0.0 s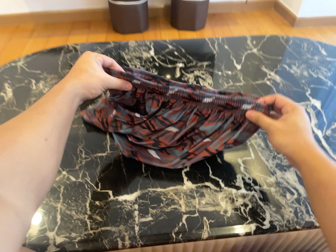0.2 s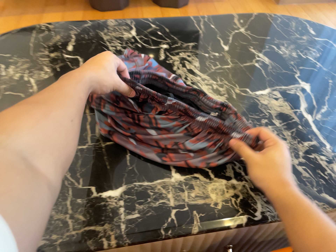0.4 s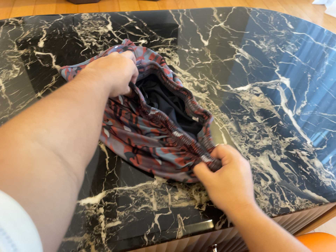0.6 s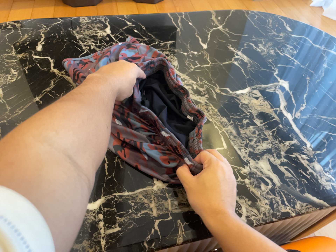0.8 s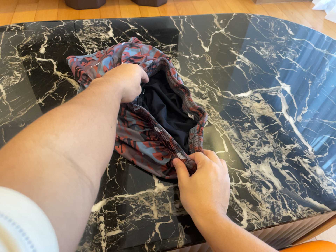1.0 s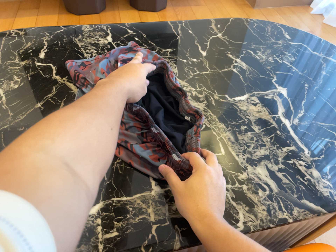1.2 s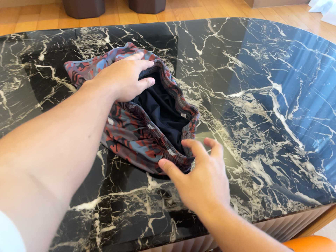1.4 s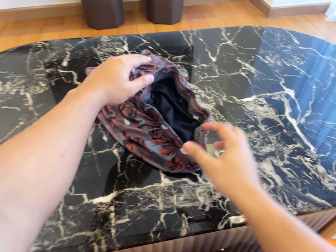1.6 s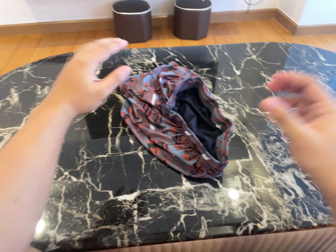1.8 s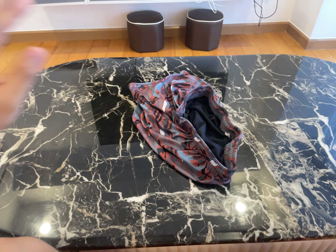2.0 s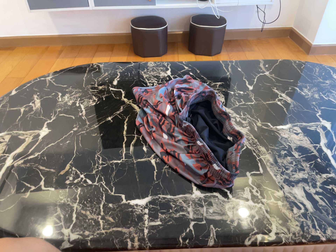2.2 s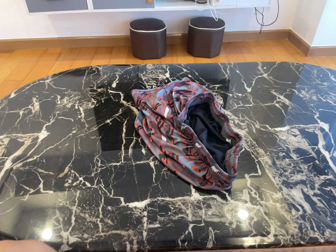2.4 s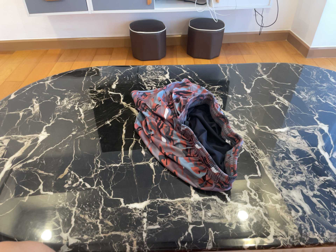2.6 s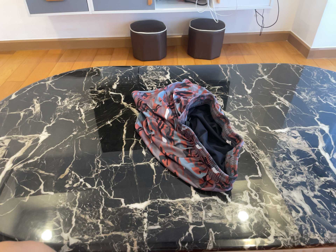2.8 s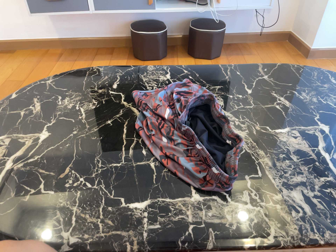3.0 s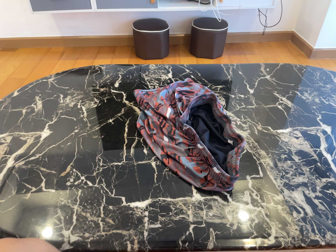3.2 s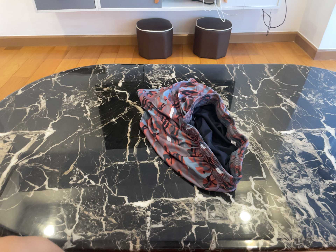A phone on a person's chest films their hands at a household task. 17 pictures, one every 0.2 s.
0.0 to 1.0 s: The camera travels forward, about 7 cm, so what stands in front looms larger.
1.0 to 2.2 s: The camera pans to its left by about 10 degrees. It travels backward and toward the bottom of its view, about 10 cm, so what stands in front gets smaller. Its aim tips toward the top of its view by about 10 degrees.
2.2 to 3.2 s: The camera keeps its place and its aim.
The film runs backward here.
